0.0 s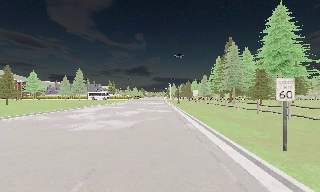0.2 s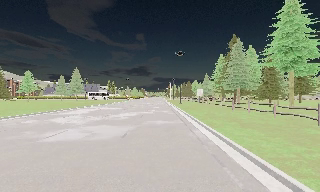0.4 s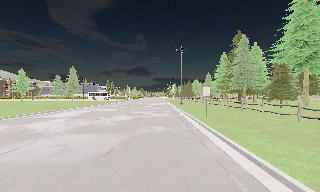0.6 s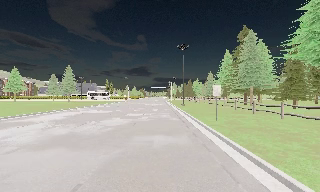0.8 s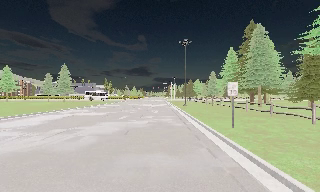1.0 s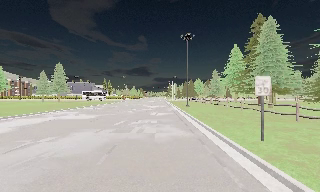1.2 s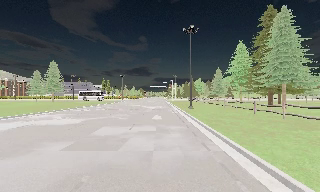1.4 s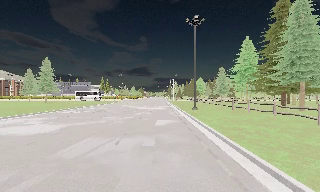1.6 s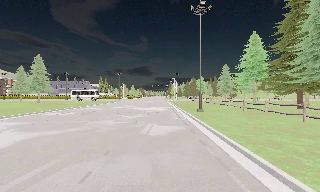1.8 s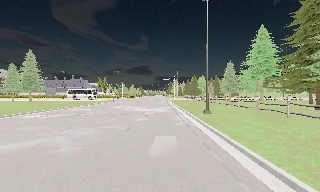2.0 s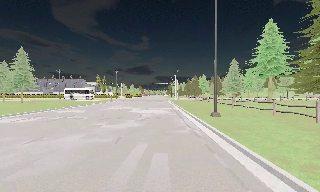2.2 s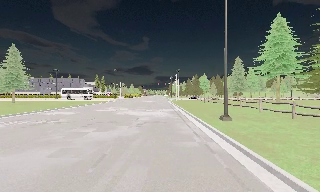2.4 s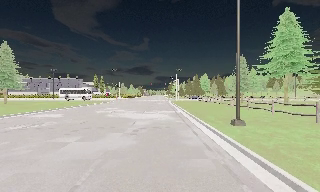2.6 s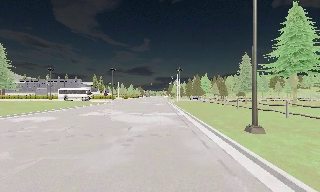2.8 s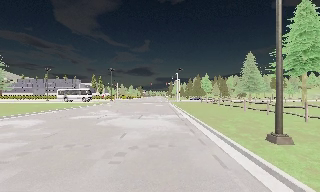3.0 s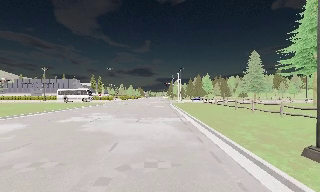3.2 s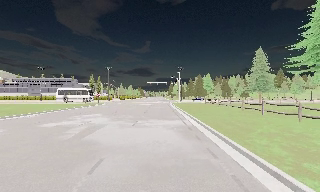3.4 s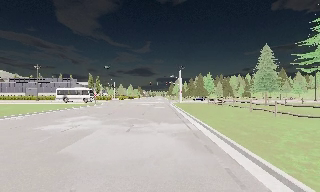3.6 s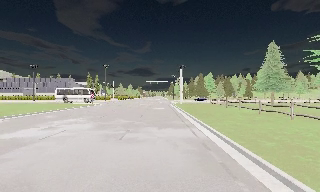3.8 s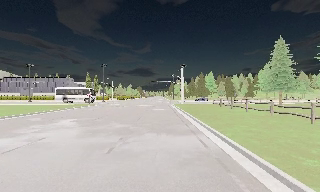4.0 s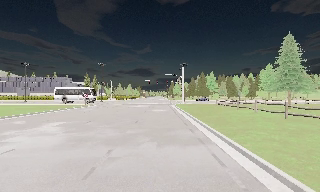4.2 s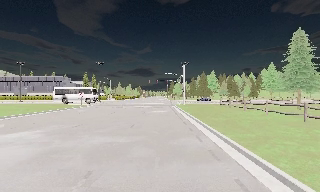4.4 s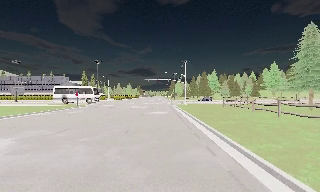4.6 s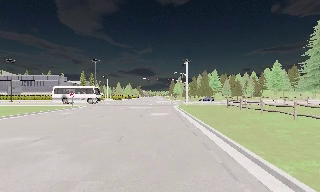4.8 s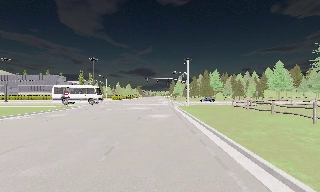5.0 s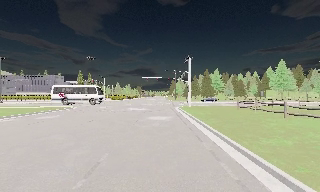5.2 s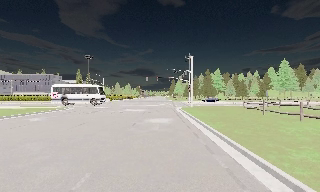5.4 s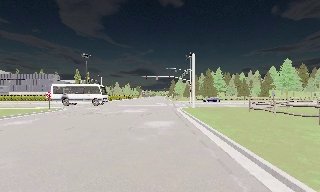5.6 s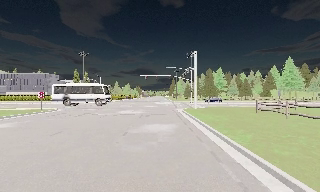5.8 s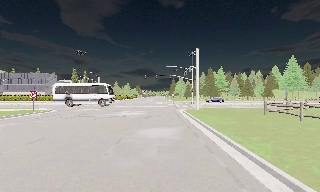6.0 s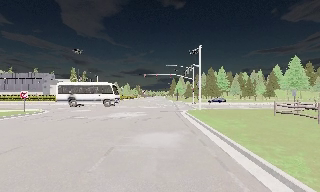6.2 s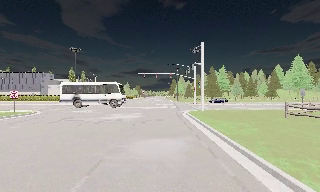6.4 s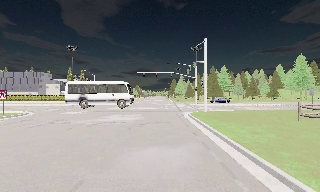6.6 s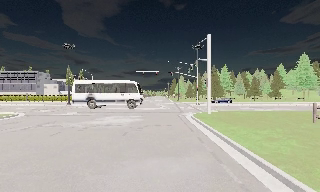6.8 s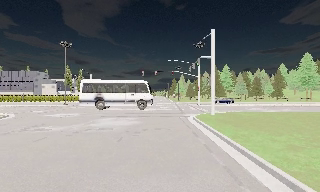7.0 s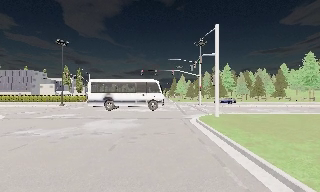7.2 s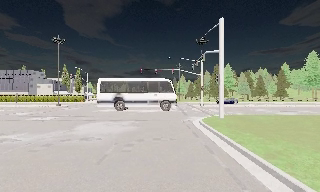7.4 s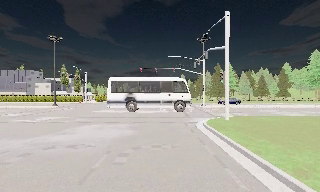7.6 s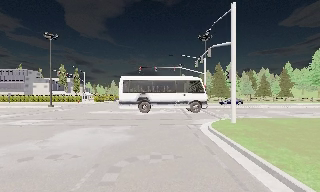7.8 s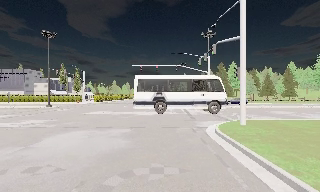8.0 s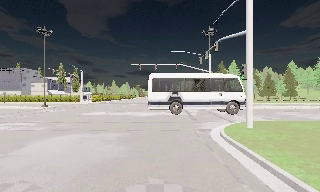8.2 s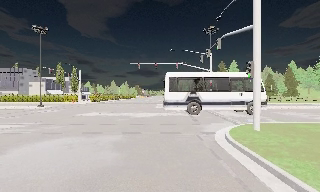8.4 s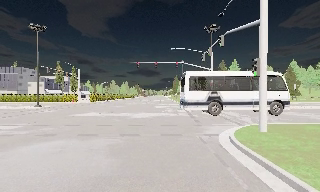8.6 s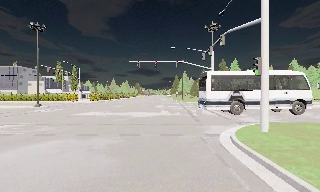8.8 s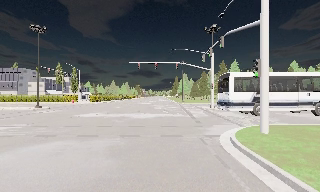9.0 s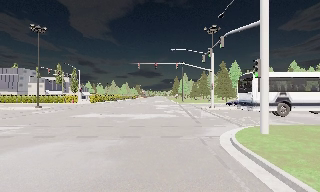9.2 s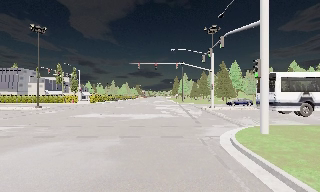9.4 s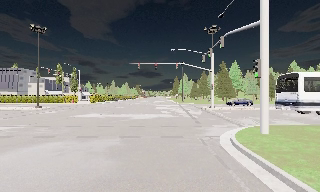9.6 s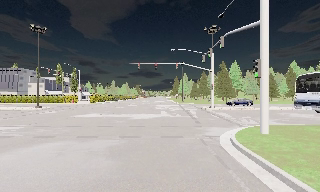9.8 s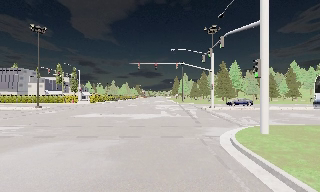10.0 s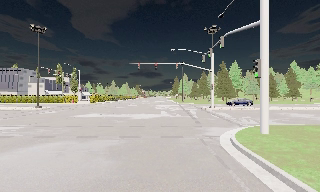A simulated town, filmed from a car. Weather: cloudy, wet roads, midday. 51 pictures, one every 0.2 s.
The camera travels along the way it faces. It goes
forward.
0.0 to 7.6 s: The camera travels forward, about 65 m, so what stands in front looms larger. It loses speed.
7.6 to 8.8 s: The camera travels forward, about 3 m, so what stands in front looms larger. It loses speed.
8.8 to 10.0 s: The camera keeps its place and its aim.
The film runs forward here.
